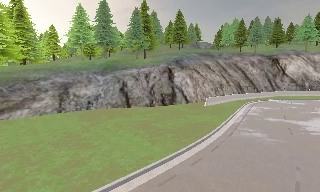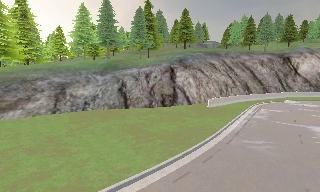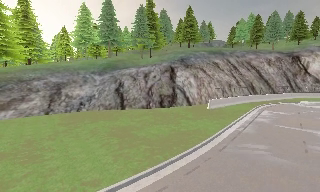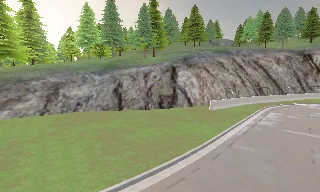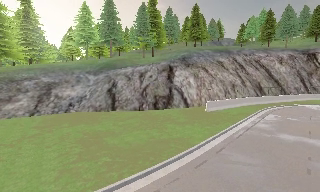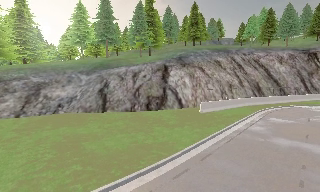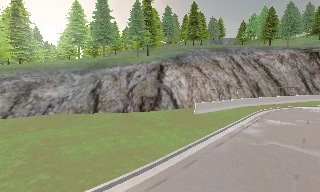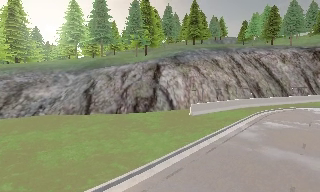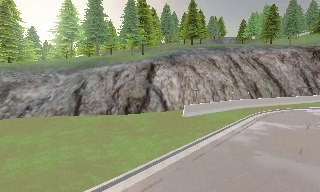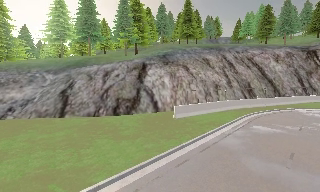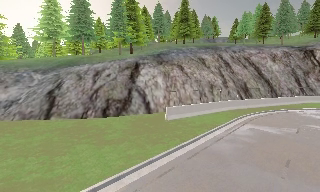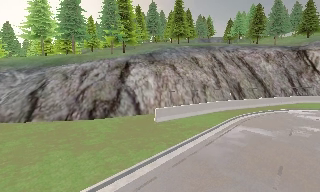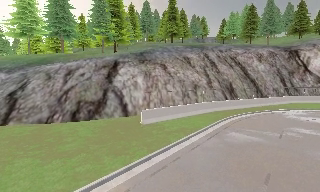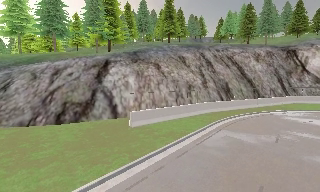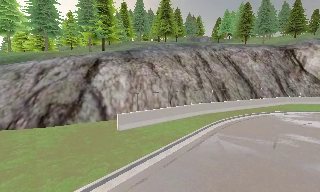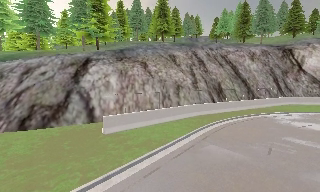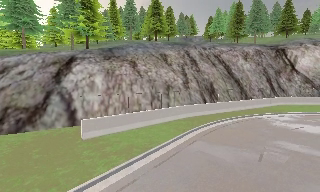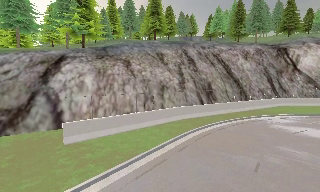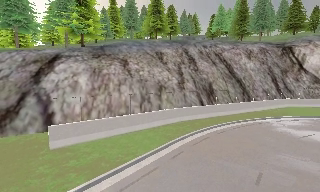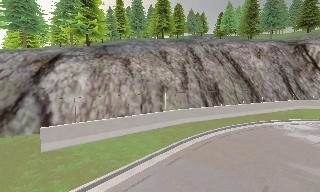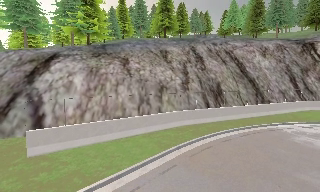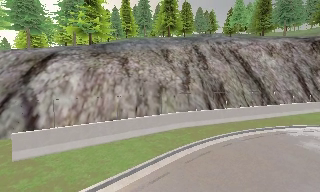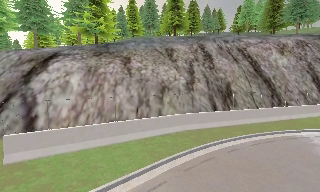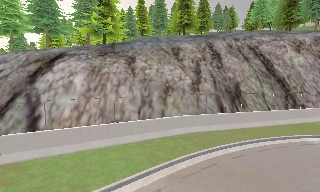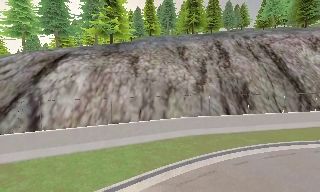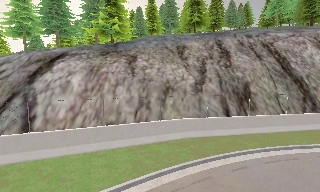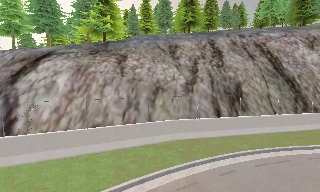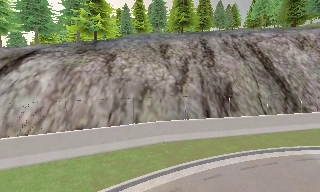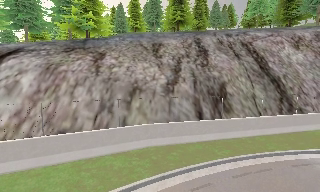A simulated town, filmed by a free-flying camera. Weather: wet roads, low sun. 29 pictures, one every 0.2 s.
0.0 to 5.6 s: The camera pans to its left, which is counterclockwise from overhead, by about 20 degrees. It travels to its right and forward, about 30 m, so close, fixed things drift to the left. It loses speed.
The film runs backward here.
